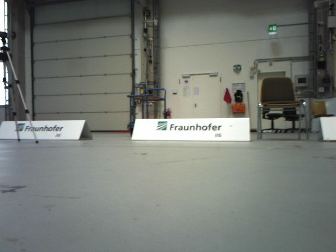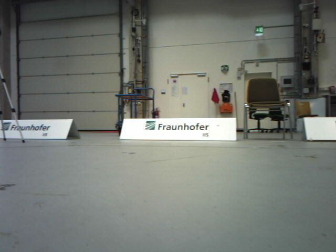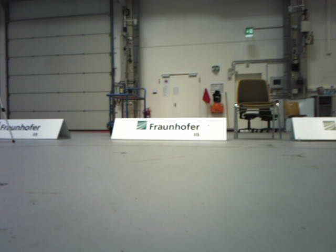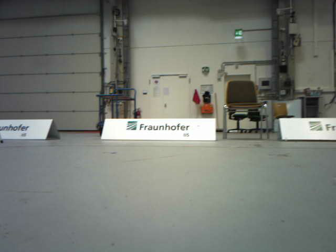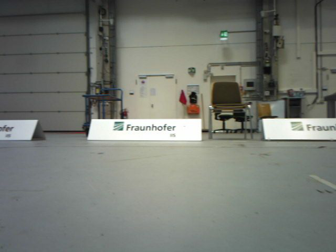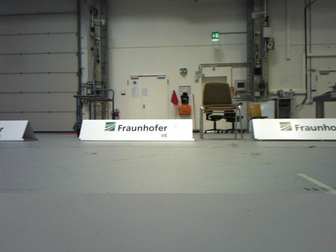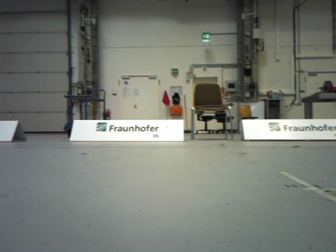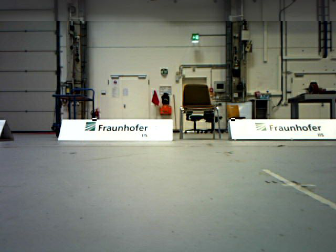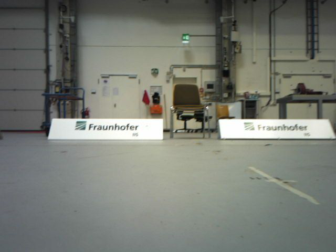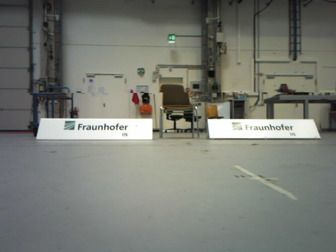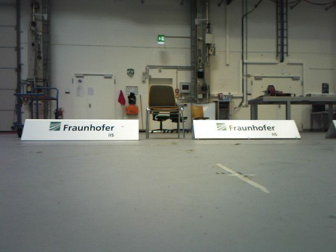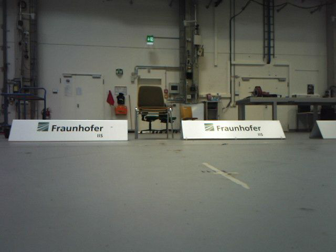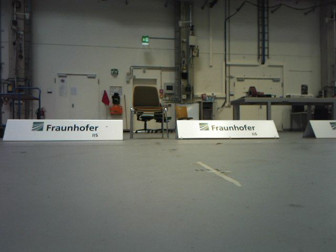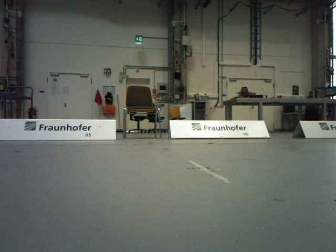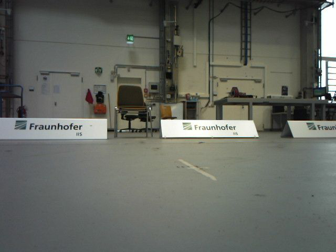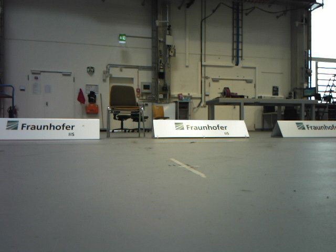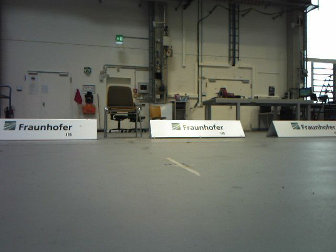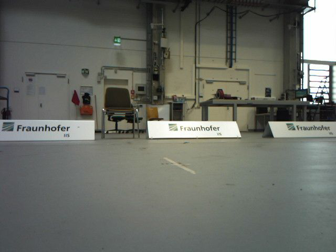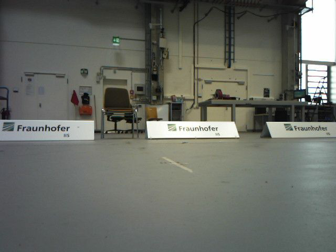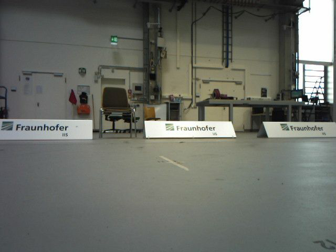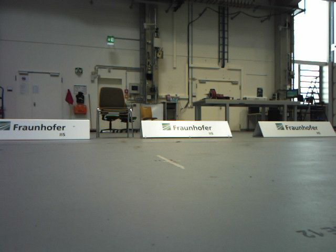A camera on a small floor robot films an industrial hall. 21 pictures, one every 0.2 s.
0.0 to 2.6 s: The scene slides to the left, as the camera pans about 30 degrees to its right. It travels backward, about 0.5 m, so what stands in front gets smaller.
2.6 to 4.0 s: The camera travels backward, about 0.3 m, so what stands in front gets smaller.
The film runs backward here.
